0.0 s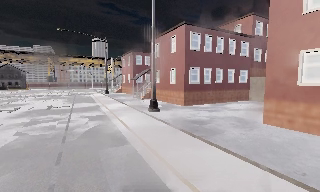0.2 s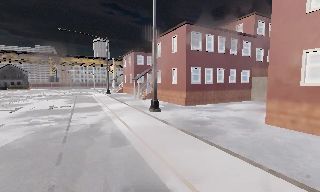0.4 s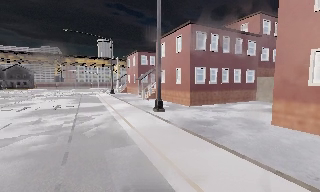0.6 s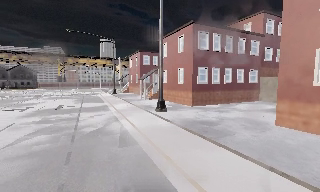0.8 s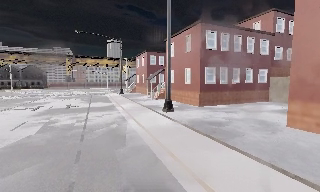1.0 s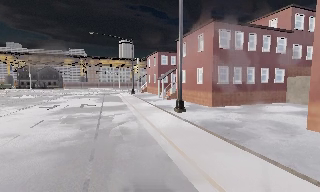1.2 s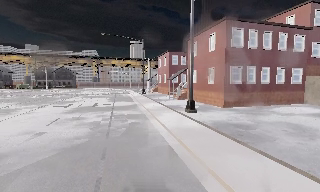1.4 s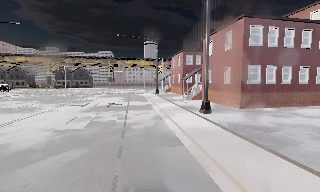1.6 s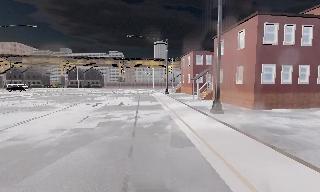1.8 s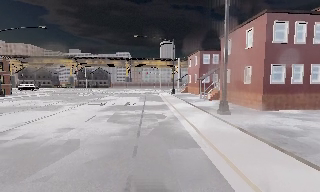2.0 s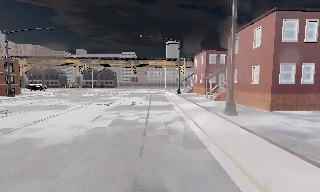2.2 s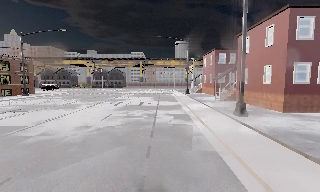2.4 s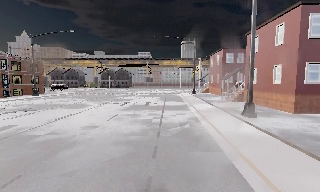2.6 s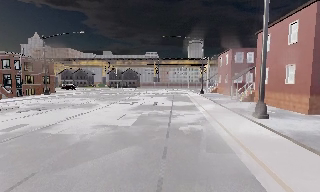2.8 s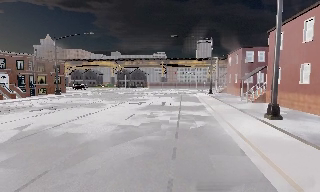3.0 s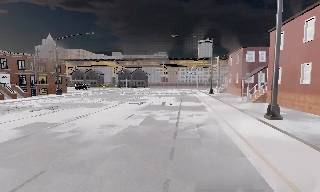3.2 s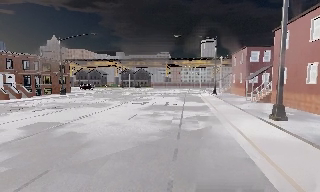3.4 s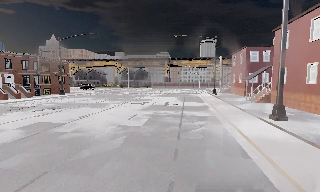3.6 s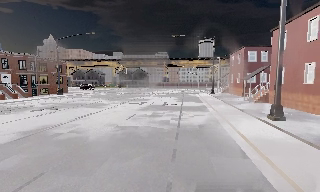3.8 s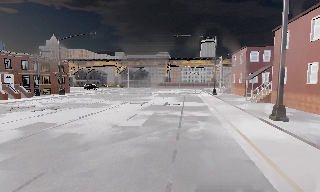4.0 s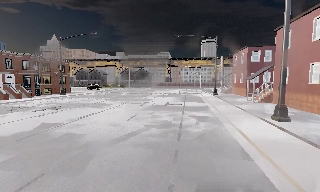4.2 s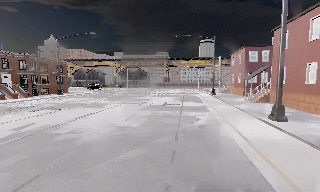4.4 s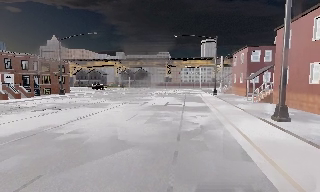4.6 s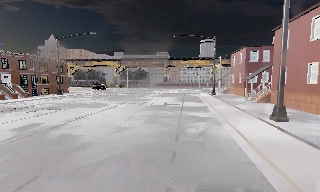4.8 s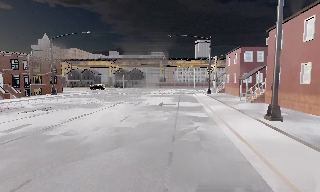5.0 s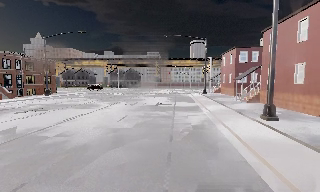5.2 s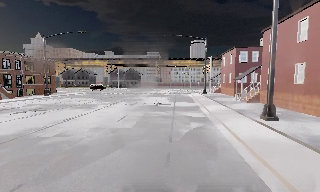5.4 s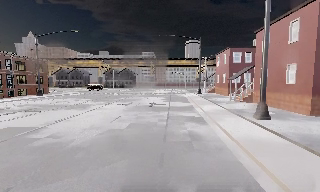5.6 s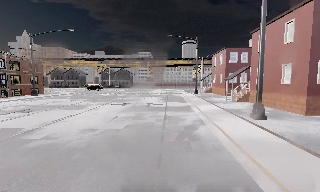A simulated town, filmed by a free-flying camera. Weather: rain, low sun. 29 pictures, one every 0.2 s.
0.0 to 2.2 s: The scene slides to the right, as the camera pans about 30 degrees to its left.
2.2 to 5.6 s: The camera travels forward, about 0.5 m, so what stands in front looms larger.
The film runs forward here.
